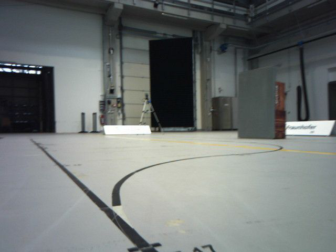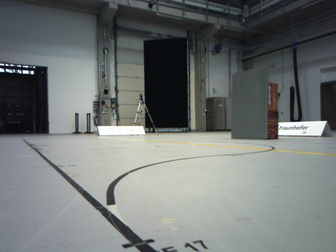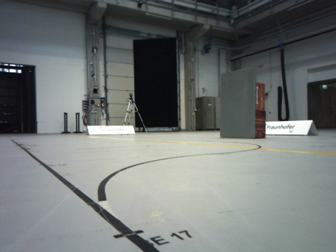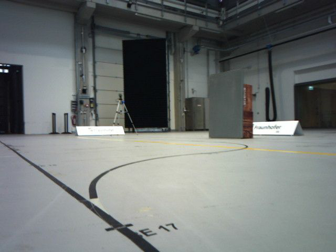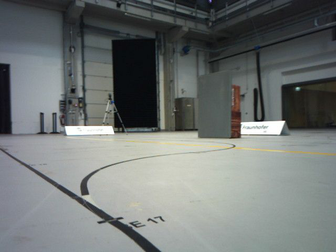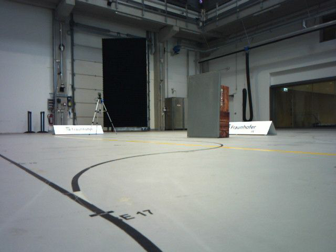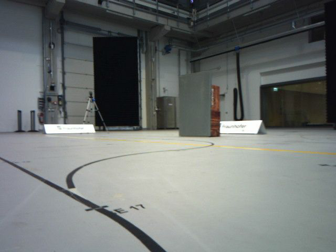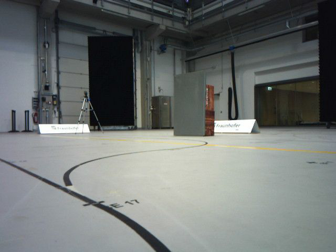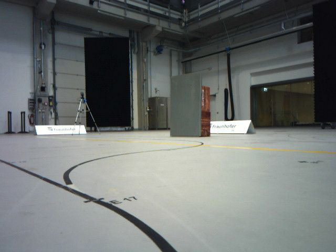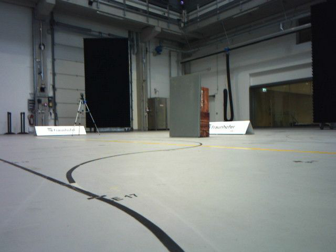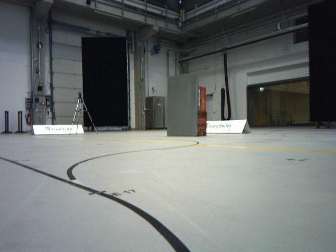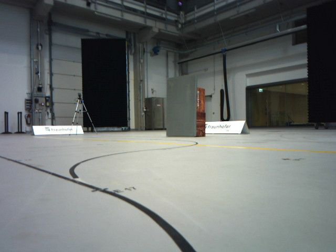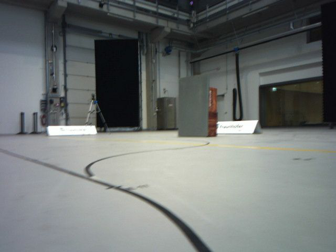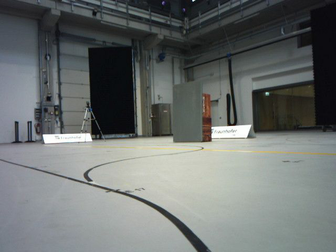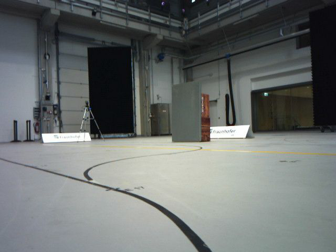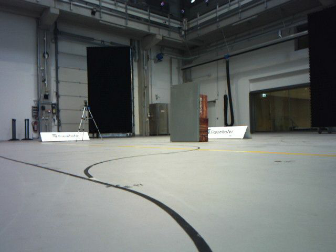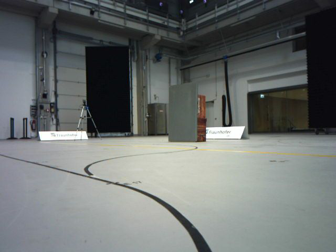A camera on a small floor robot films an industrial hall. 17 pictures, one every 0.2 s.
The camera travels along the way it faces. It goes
backward.
0.0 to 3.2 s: The camera pans to its right, which is clockwise from overhead, by about 15 degrees. It travels backward, about 0.6 m, so what stands in front gets smaller.
The film runs backward here.
